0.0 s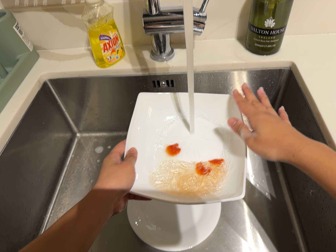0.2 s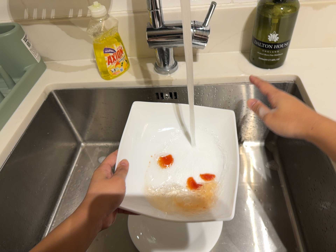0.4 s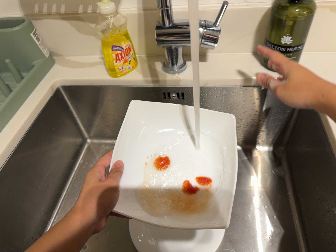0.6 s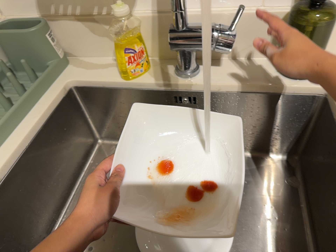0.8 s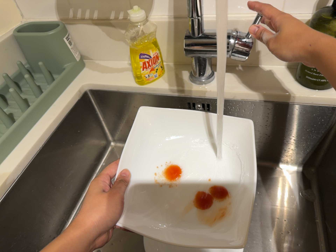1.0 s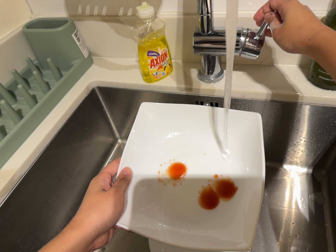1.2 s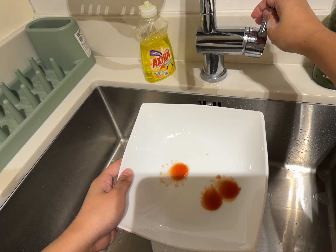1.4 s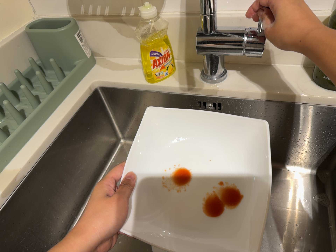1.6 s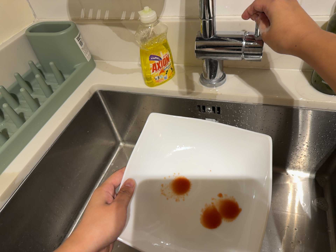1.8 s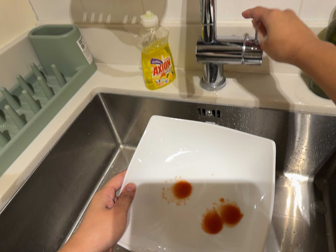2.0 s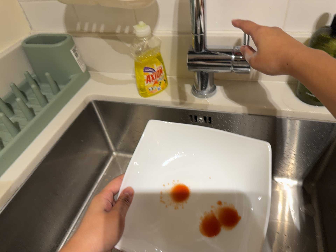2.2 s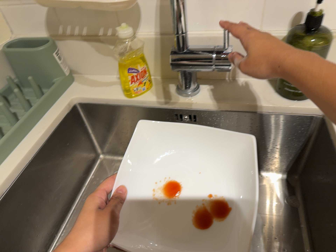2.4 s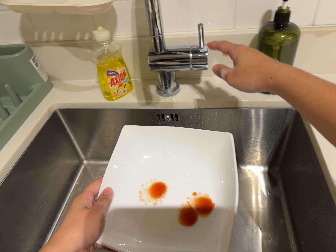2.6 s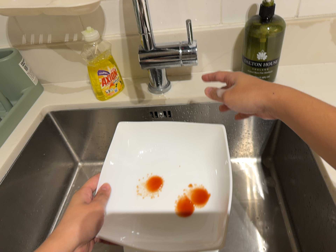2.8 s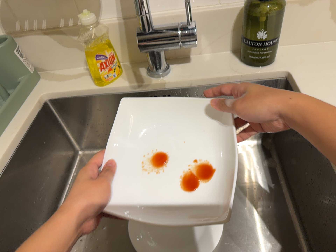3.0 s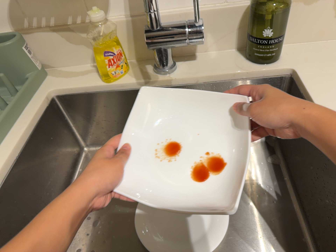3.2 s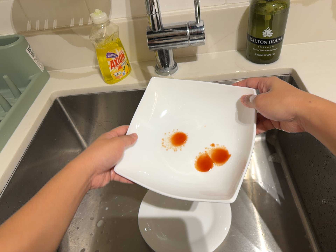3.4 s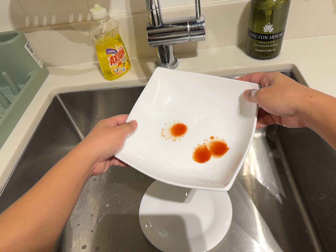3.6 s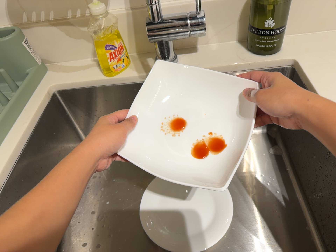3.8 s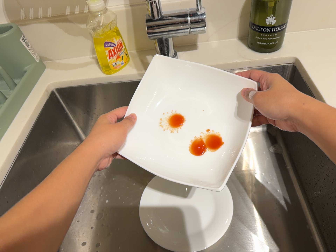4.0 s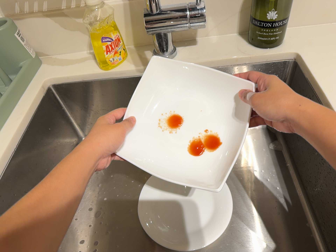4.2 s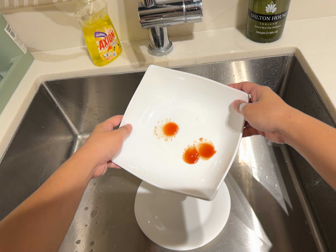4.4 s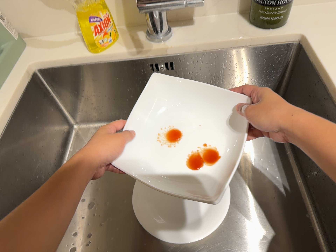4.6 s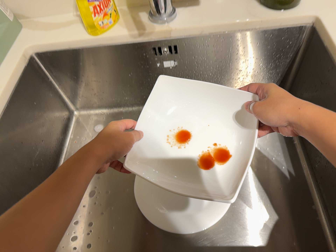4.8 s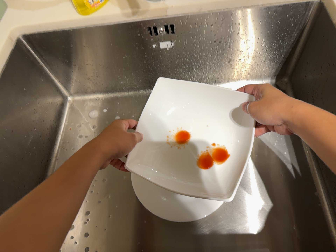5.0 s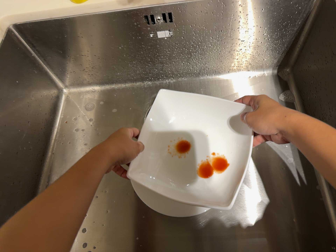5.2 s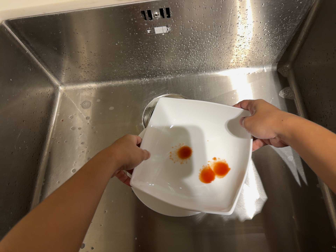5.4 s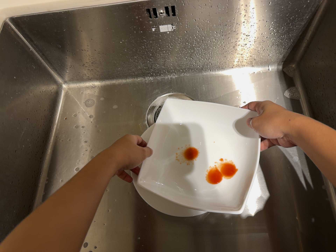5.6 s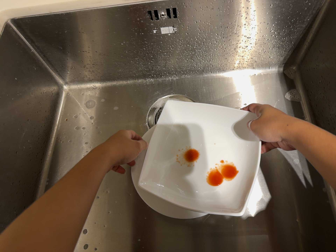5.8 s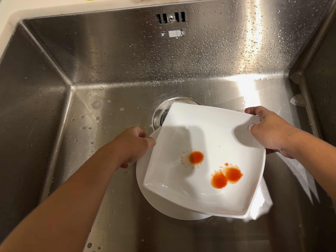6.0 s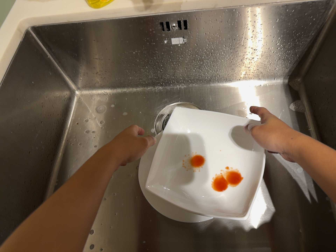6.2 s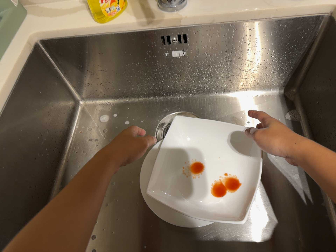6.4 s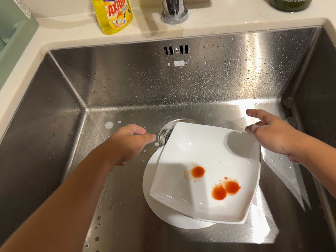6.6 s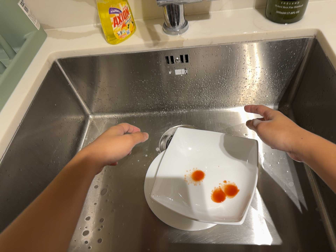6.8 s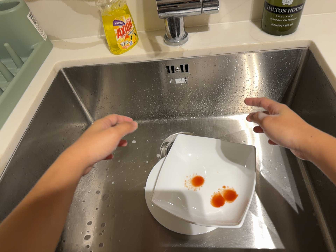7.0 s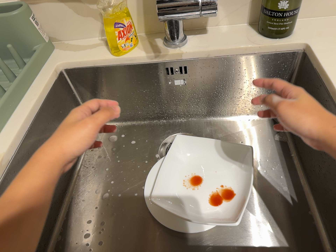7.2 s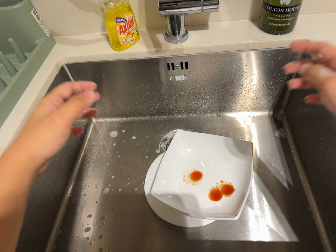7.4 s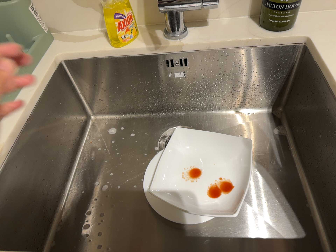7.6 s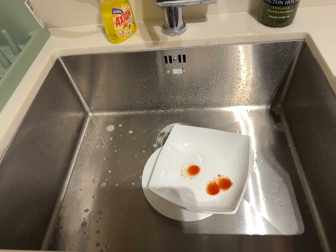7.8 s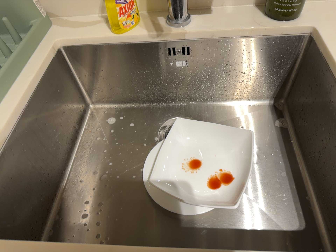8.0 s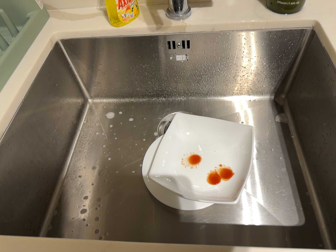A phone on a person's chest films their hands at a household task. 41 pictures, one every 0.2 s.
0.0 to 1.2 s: The camera pans to its left by about 15 degrees. It rolls about its line of sight by about 10 degrees, and the scene rotates clockwise.
1.2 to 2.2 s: The camera shifts only a little, or ends up much as it began.
2.2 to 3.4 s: The camera rolls about its line of sight by about 10 degrees, and the scene rotates counterclockwise.
3.4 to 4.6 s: The camera travels forward, about 7 cm, so what stands in front looms larger. Its aim tips toward the bottom of its view by about 10 degrees, and the scene shifts upward.
4.6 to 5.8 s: The camera shifts only a little, or ends up much as it began.
5.8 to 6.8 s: The camera travels backward, about 10 cm, so what stands in front gets smaller. Its aim tips toward the top of its view by about 10 degrees, and the scene shifts downward.
6.8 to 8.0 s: The camera shifts only a little, or ends up much as it began.
The film runs backward here.
